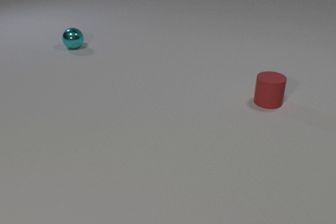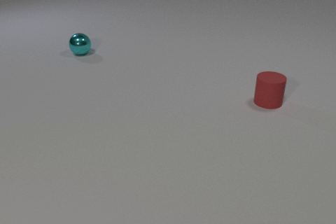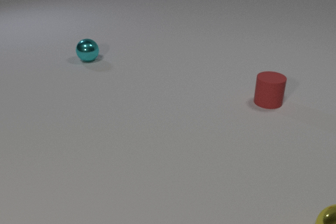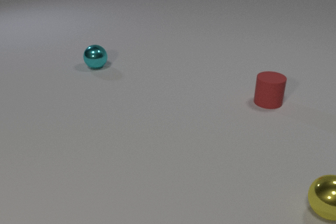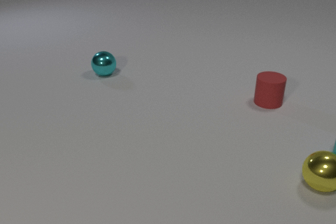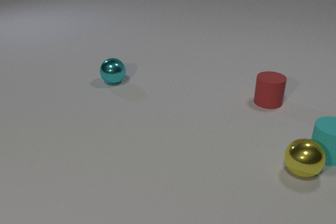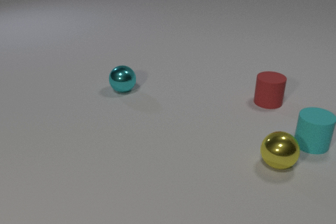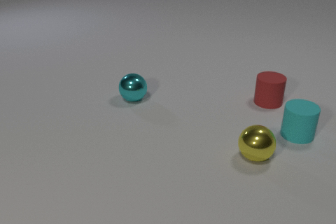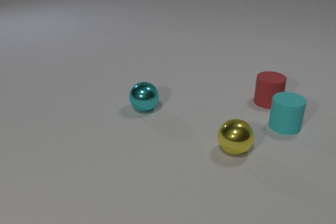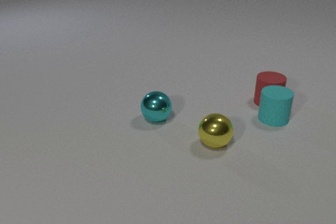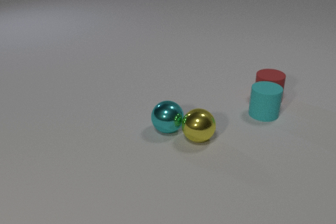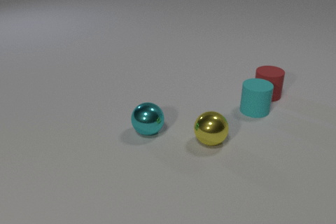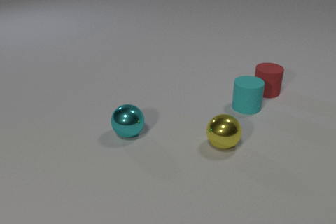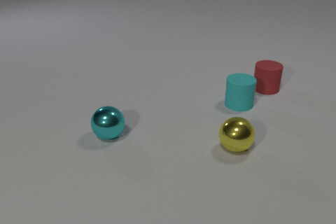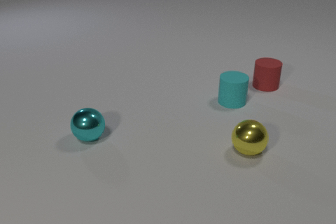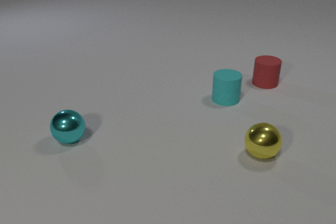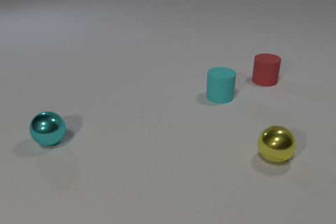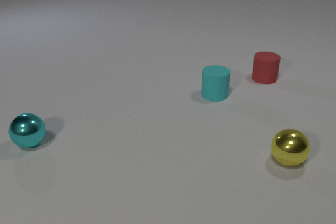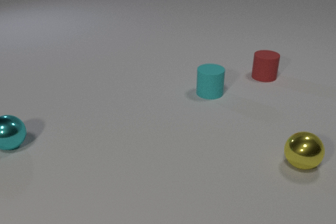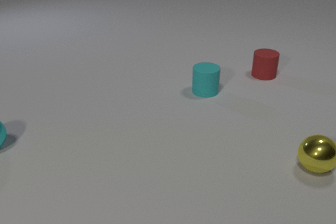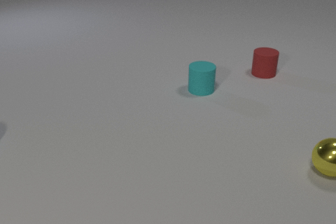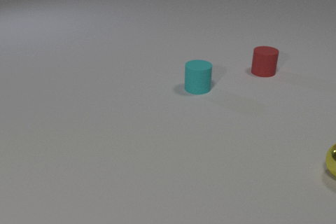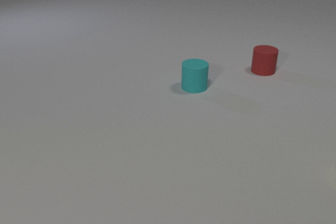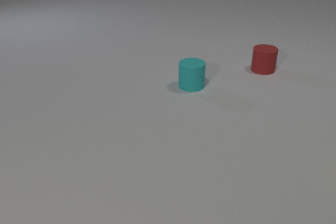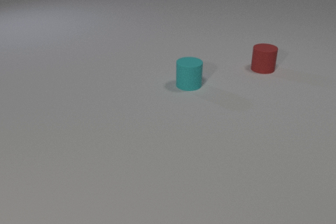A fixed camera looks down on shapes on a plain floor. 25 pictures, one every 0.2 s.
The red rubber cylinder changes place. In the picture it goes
away from the camera.
The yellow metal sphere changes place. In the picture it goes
away from the camera.
0.0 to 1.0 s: The cyan rubber cylinder comes in at the right edge, slides to the left. The yellow metal sphere comes in at the bottom edge, rolls away from the camera and to the left. The cyan metal sphere rolls toward the camera. The cyan rubber cylinder and the yellow metal sphere collide.
1.0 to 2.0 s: The cyan rubber cylinder slides to the left and away from the camera. The yellow metal sphere rolls to the left. The cyan metal sphere rolls toward the camera and to the right. The red rubber cylinder slides away from the camera. The cyan rubber cylinder and the red rubber cylinder collide. The yellow metal sphere and the cyan metal sphere collide.
2.0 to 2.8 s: The cyan rubber cylinder slides to the left and away from the camera. The yellow metal sphere rolls to the right. The cyan metal sphere rolls to the left. The red rubber cylinder slides away from the camera.
2.8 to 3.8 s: The cyan rubber cylinder slides to the left and away from the camera. The yellow metal sphere rolls to the right. The cyan metal sphere rolls to the left. The red rubber cylinder slides away from the camera.
3.8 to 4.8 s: The cyan rubber cylinder slides to the left and away from the camera. The yellow metal sphere rolls to the right, leaves at the right edge. The cyan metal sphere leaves at the left edge. The red rubber cylinder slides away from the camera.
How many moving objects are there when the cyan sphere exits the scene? 3.
What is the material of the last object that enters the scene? rubber.
Are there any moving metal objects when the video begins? yes.
